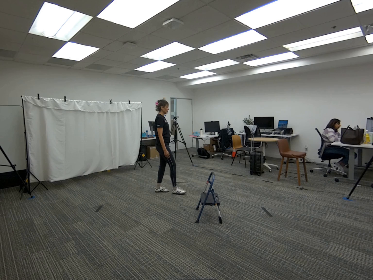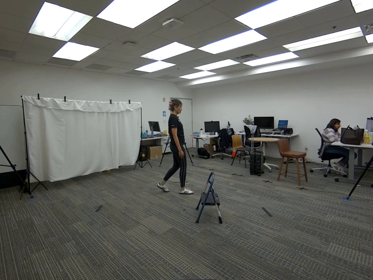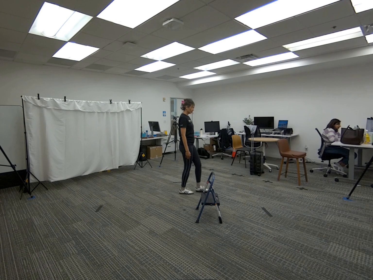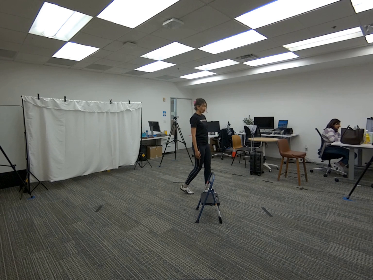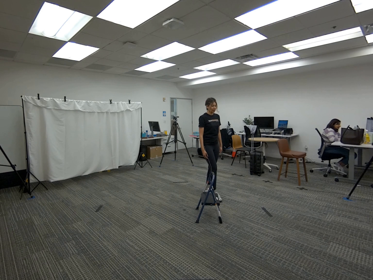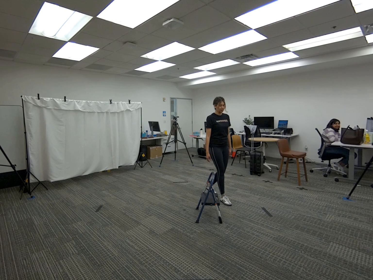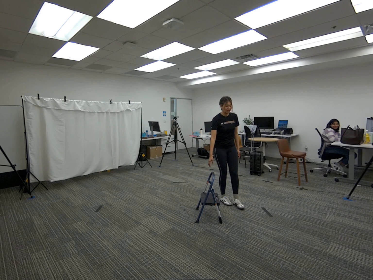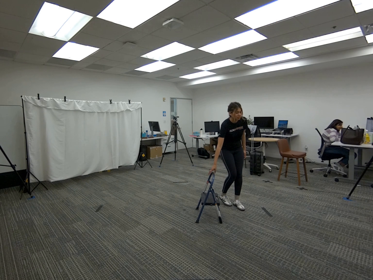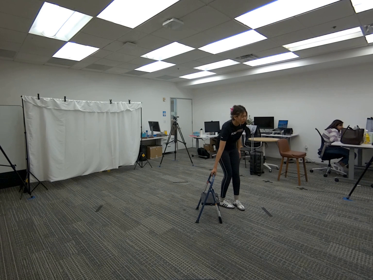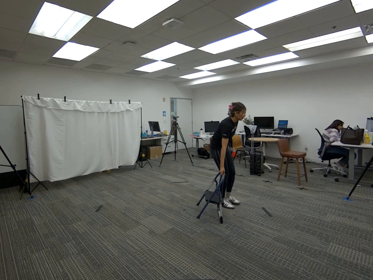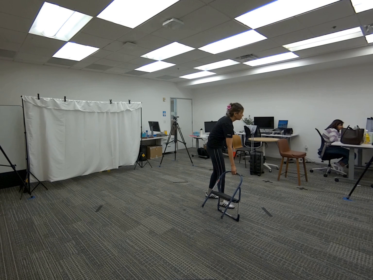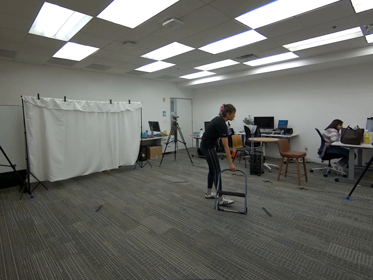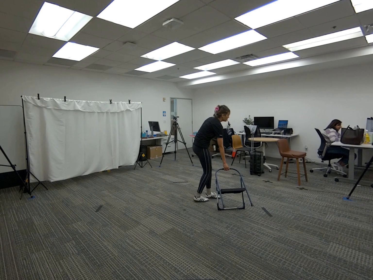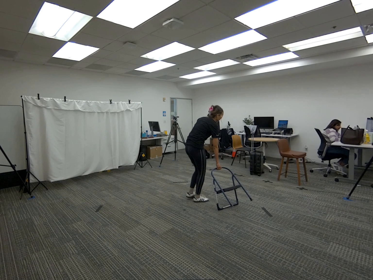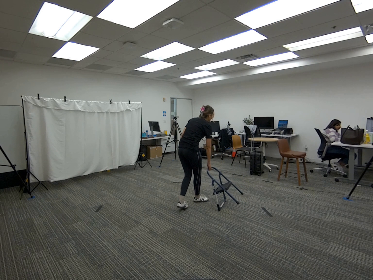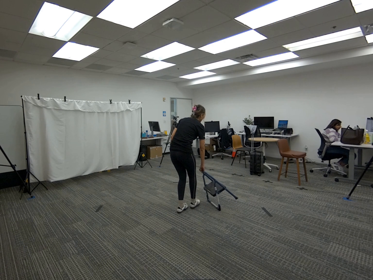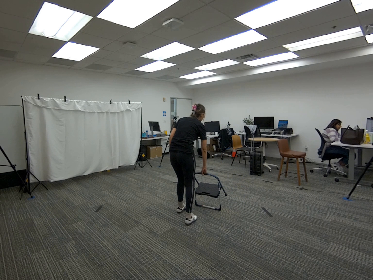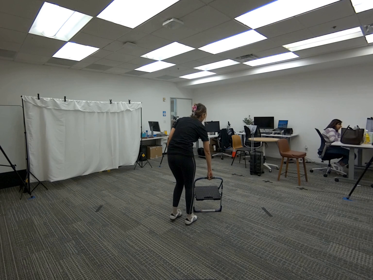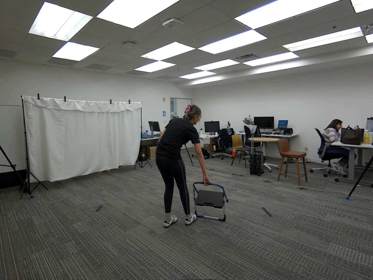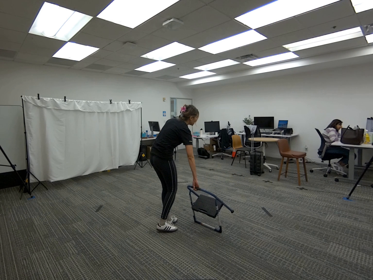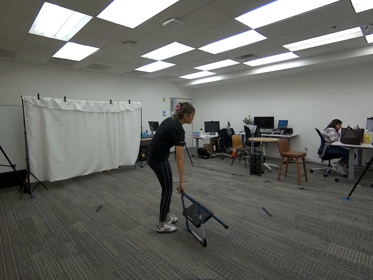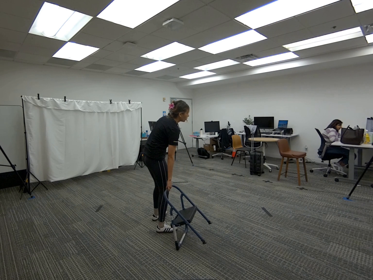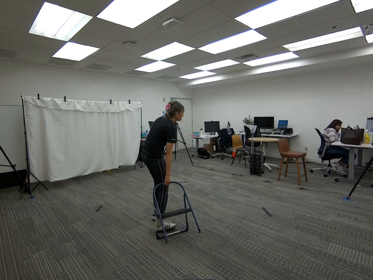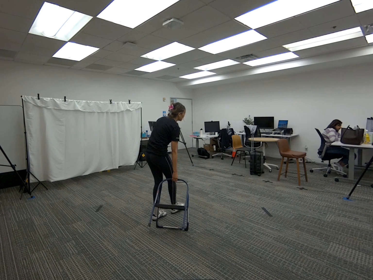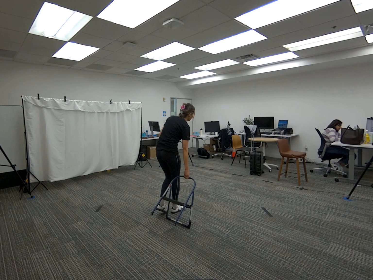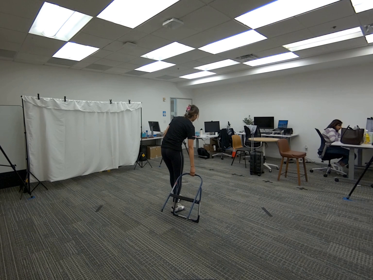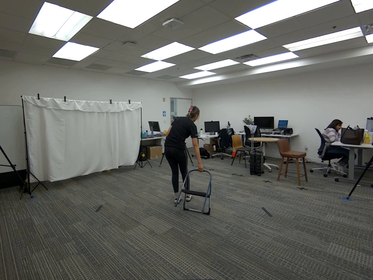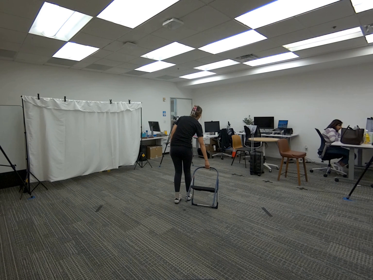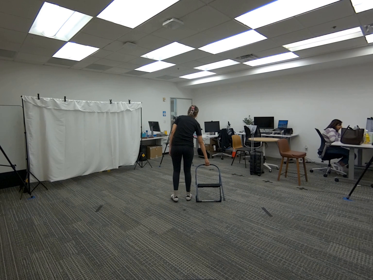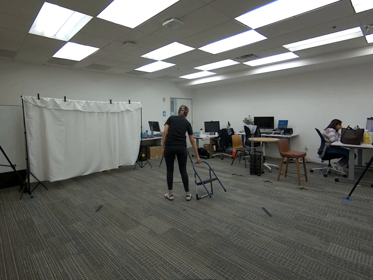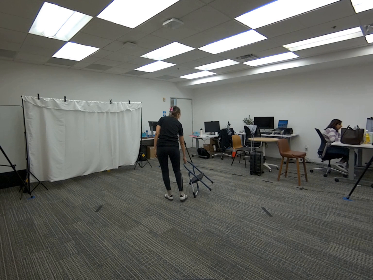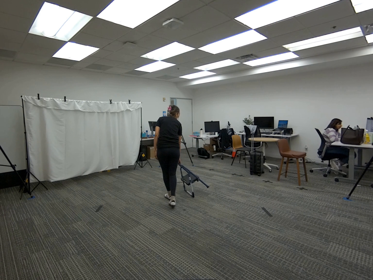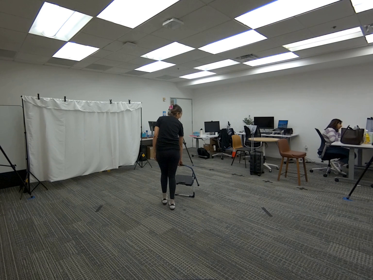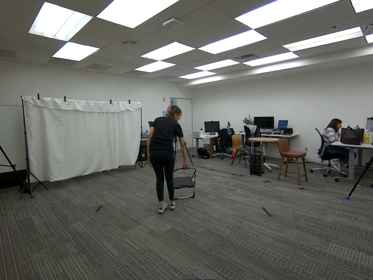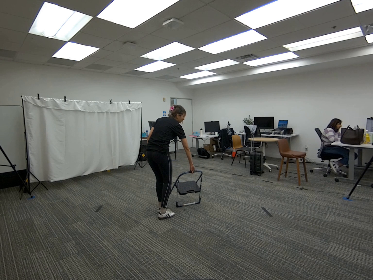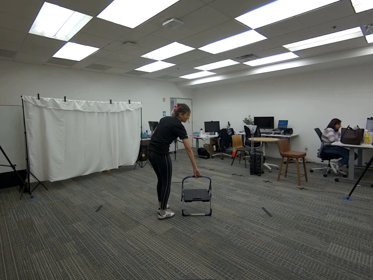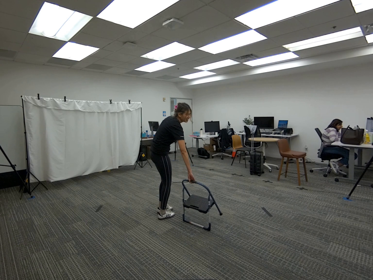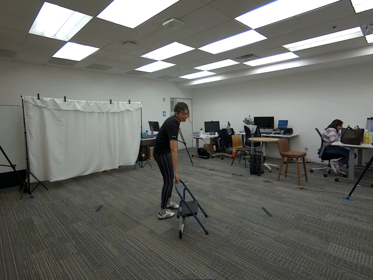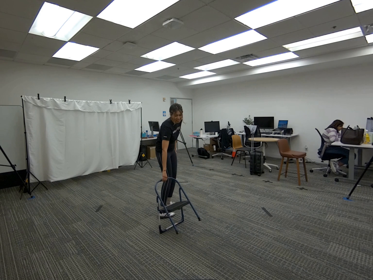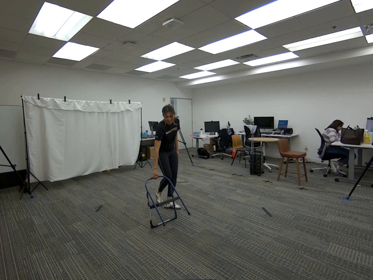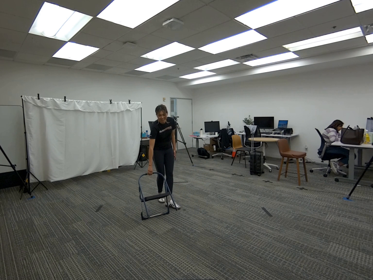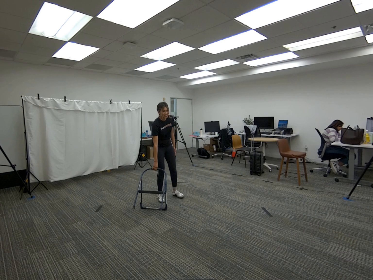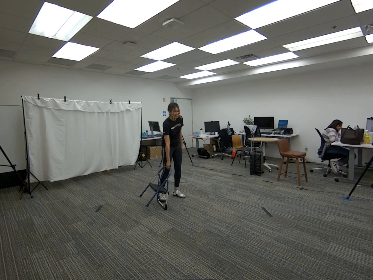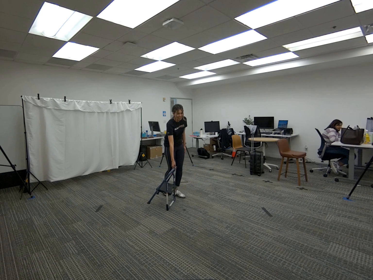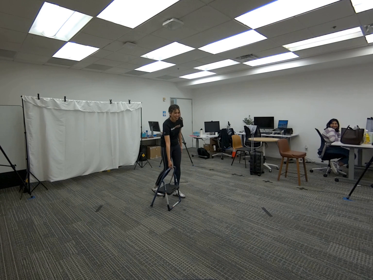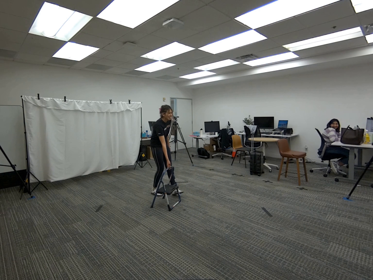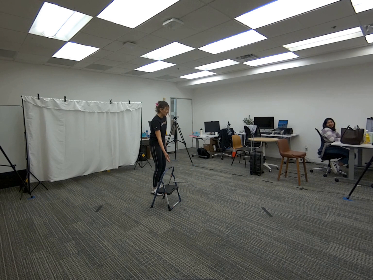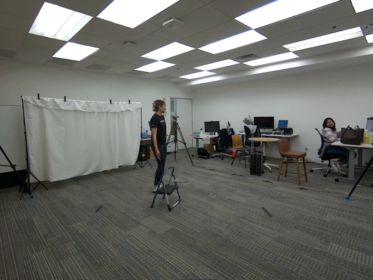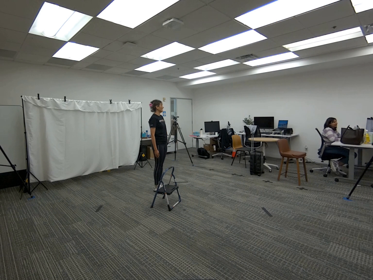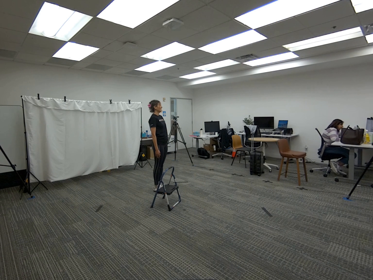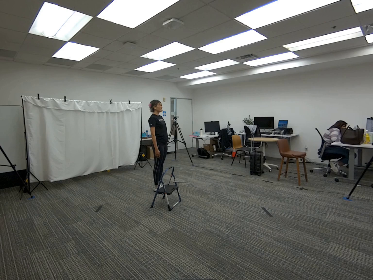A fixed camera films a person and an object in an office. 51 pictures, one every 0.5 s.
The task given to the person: Walk over to the step ladder. Using right hand, drag the step ladder on the floor in the bounding area until end of sequence.
